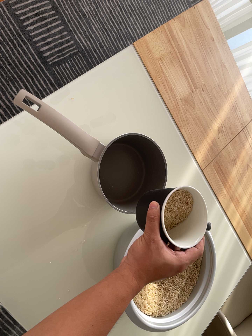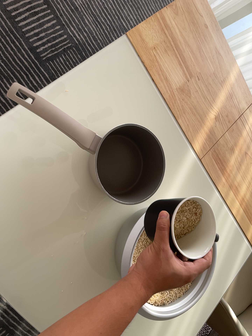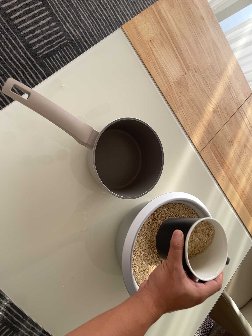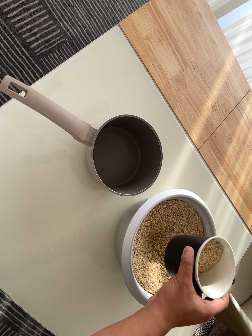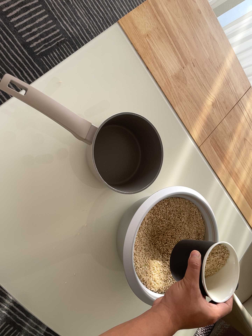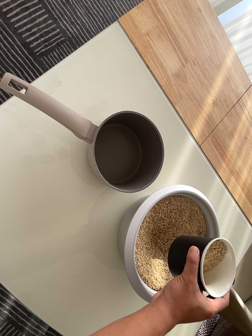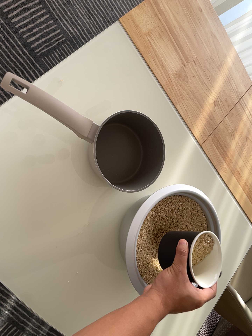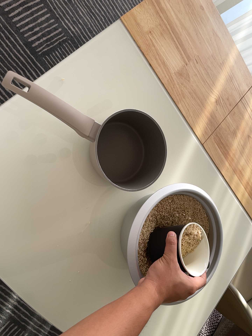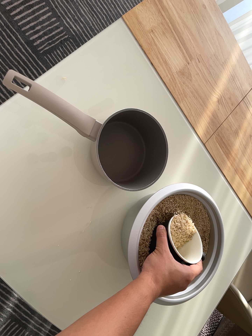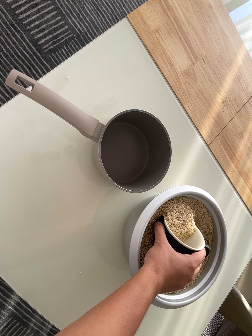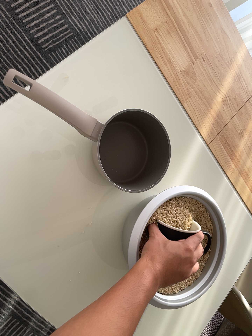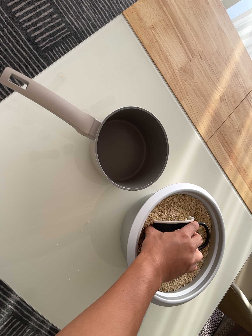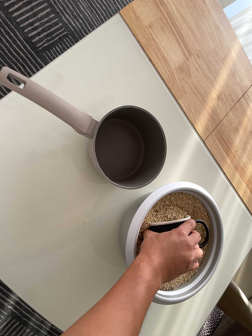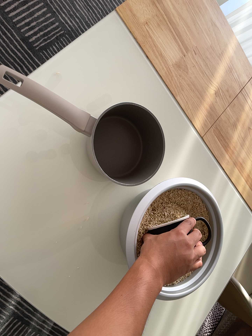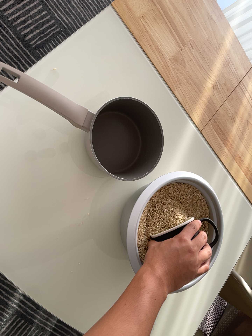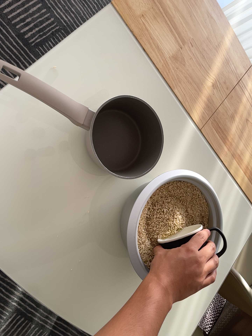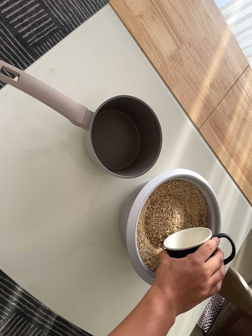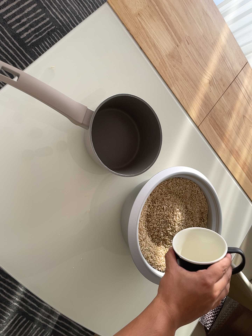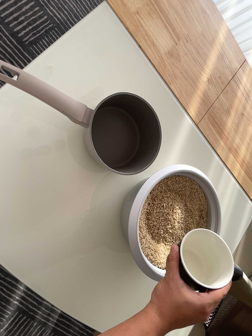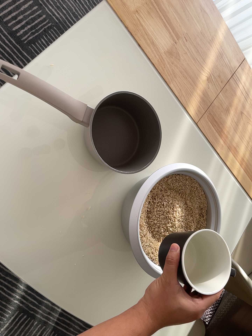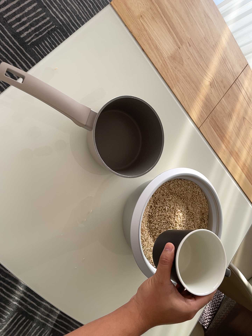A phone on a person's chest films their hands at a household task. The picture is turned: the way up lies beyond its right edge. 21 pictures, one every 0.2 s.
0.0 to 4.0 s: The camera rolls about its line of sight by about 10 degrees, and the scene rotates counterclockwise.
The film runs backward here.
